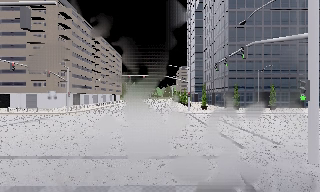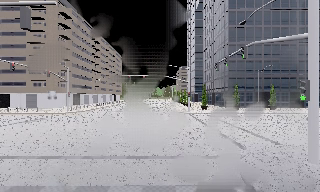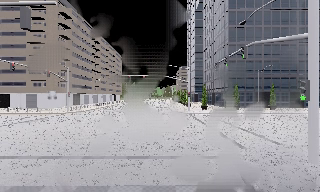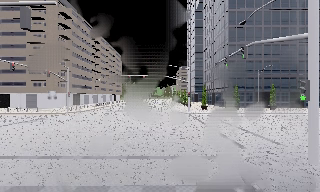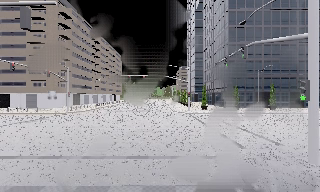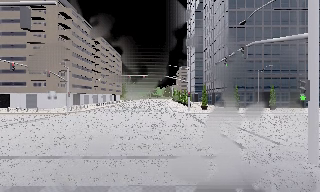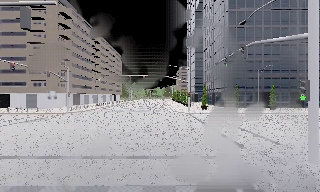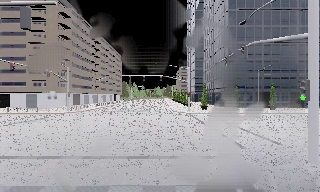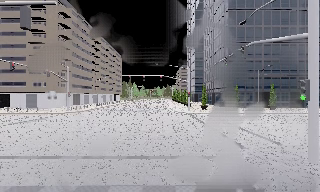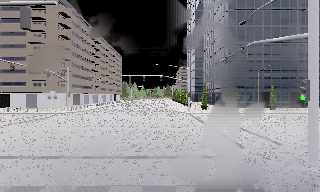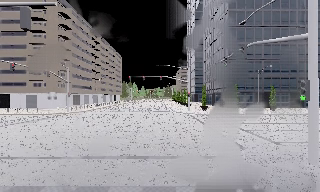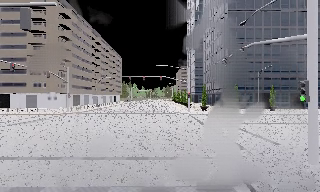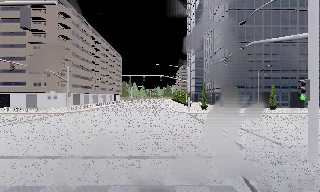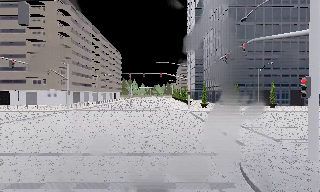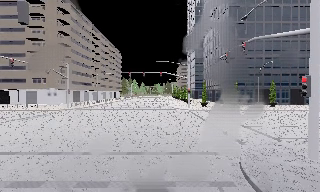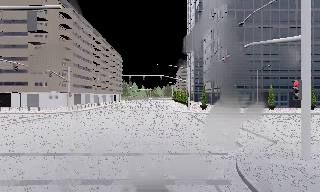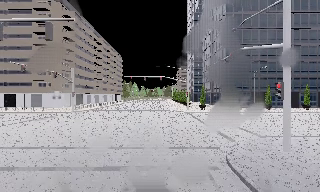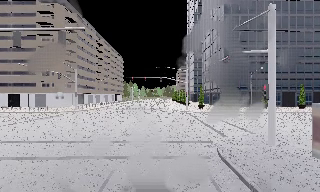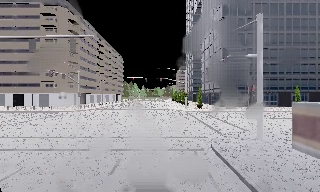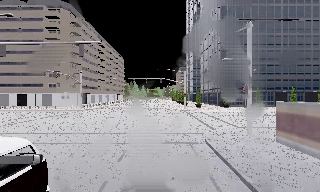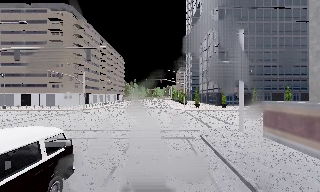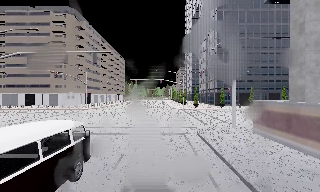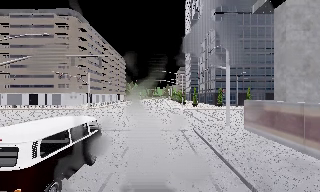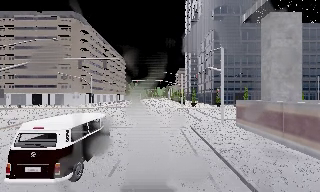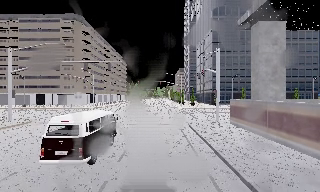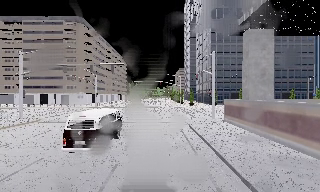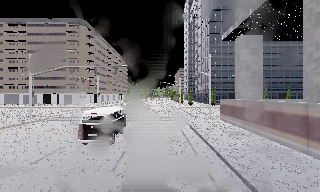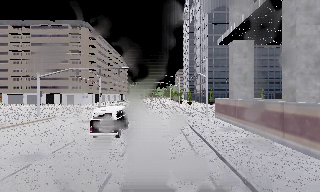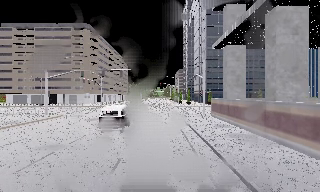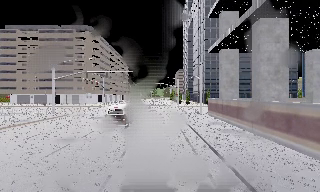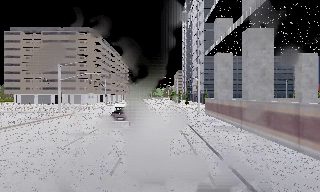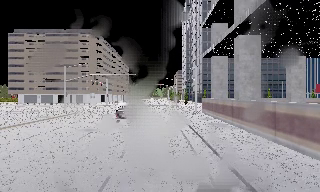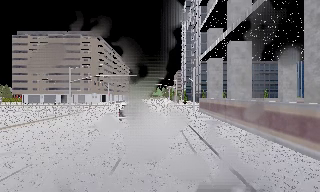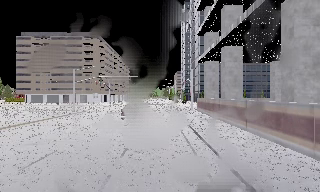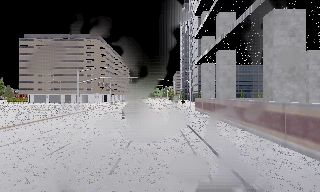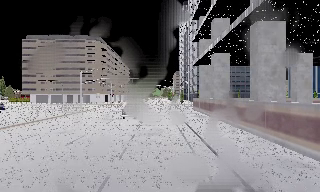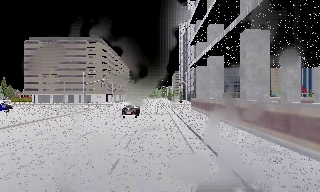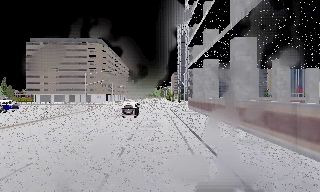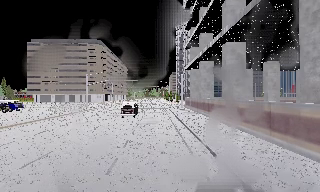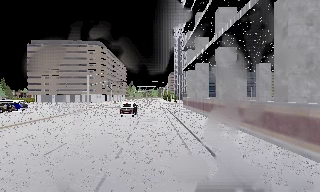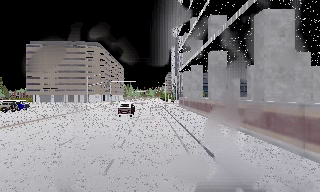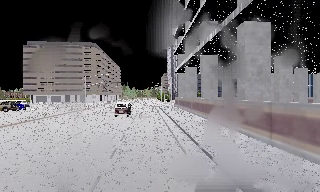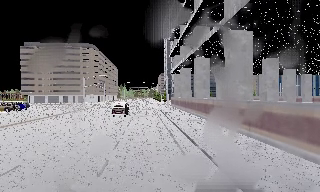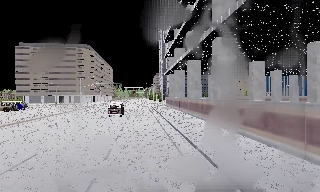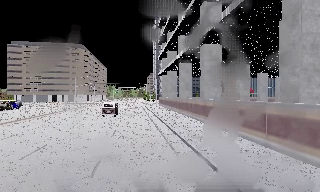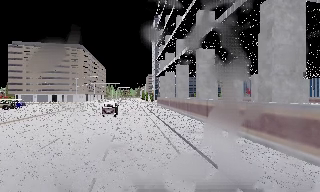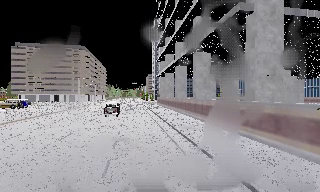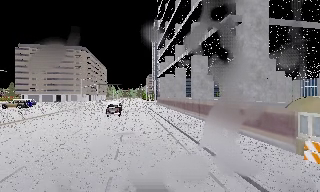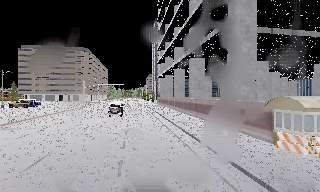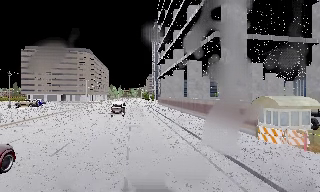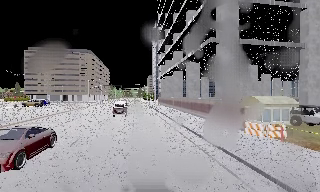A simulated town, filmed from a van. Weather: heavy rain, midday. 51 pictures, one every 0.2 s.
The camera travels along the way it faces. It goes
backward.
0.0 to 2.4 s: The camera keeps its place and its aim.
2.4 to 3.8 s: The camera travels backward, about 4.5 m, so what stands in front gets smaller. It gains speed.
3.8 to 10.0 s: The camera travels backward, about 45 m, so what stands in front gets smaller.
The film runs backward here.
